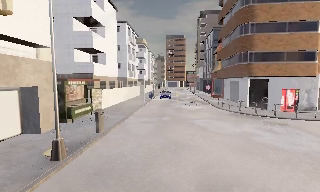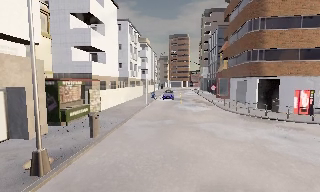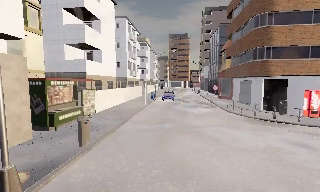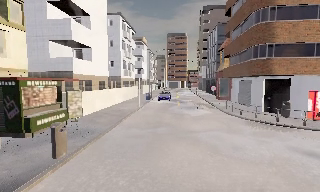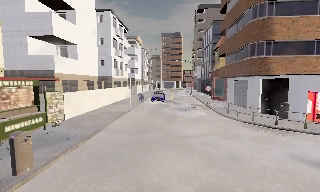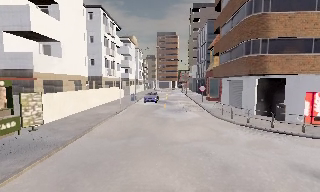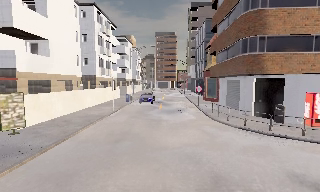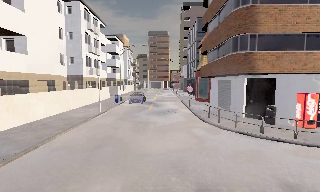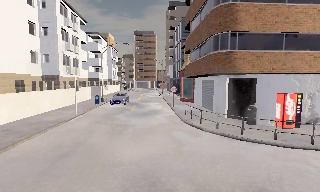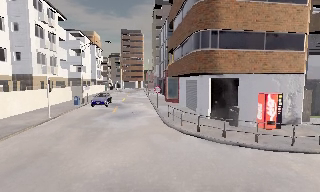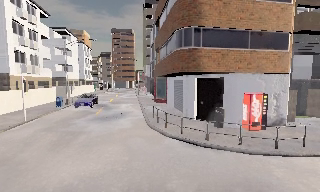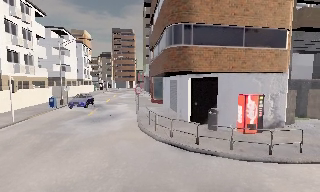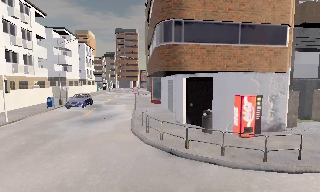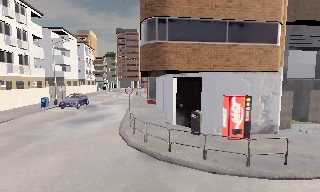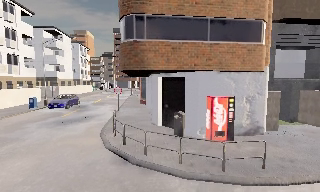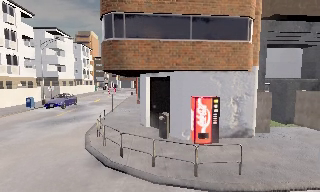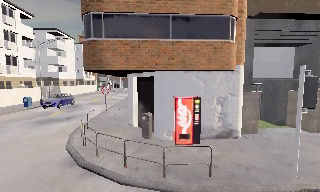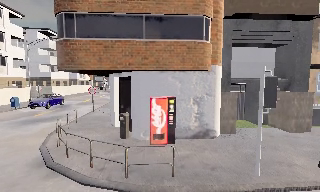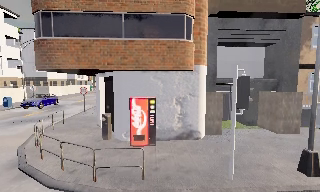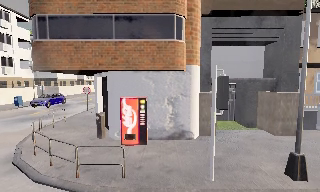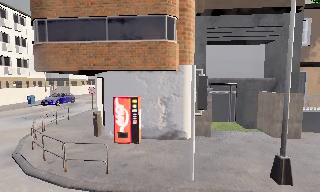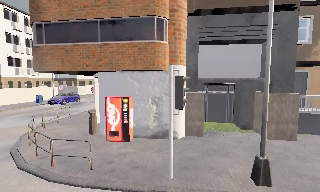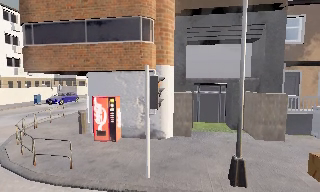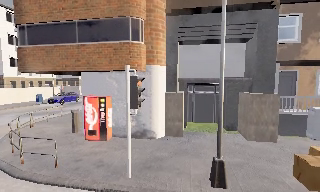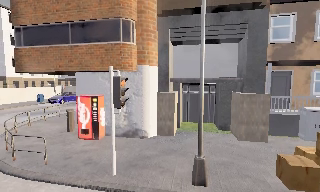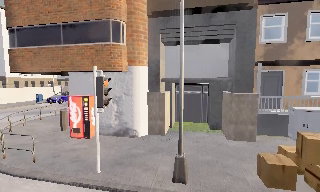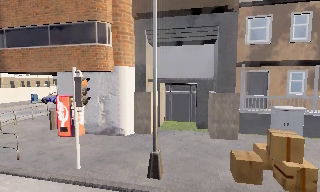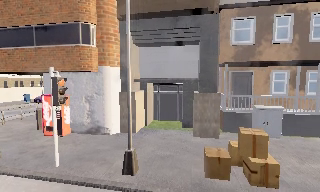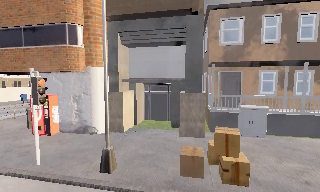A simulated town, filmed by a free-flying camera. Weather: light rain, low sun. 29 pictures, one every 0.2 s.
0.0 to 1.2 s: The camera travels forward, about 6 m, so what stands in front looms larger.
1.2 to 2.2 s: The camera swings to its right by about 10 degrees, and the scene slides to the left. It travels forward and to its right, about 4 m, so what stands in front looms larger.
2.2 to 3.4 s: The camera travels to its right, about 6 m, so close, fixed things drift to the left.
3.4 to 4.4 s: The camera pans to its left, which is counterclockwise from overhead, by about 10 degrees. It travels to its right, about 4 m.
4.4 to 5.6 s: The camera travels to its right, about 4 m, so close, fixed things drift to the left.
The film runs forward here.
